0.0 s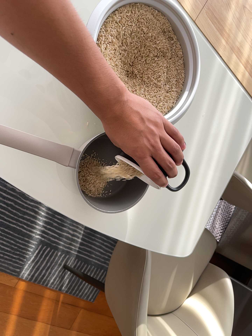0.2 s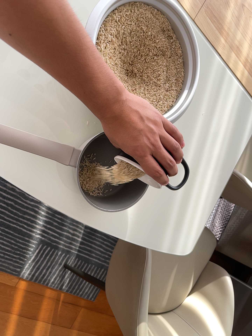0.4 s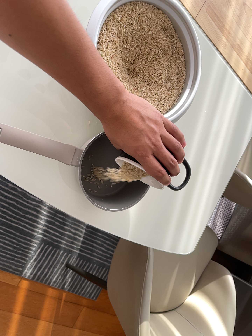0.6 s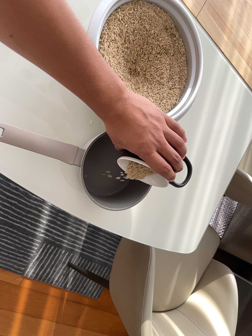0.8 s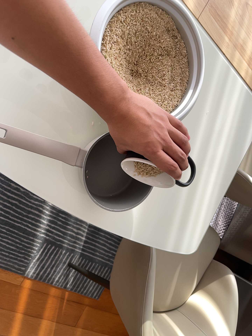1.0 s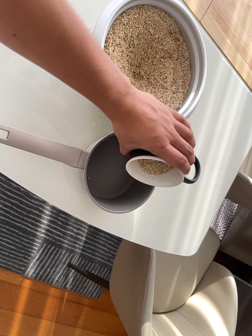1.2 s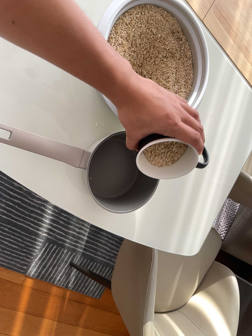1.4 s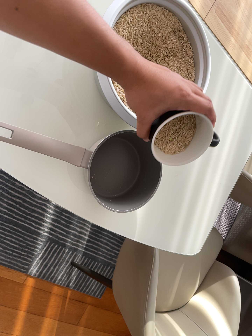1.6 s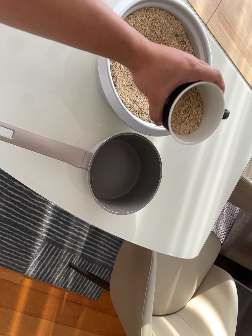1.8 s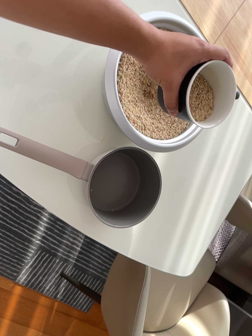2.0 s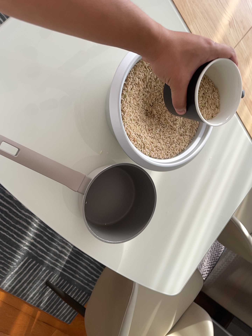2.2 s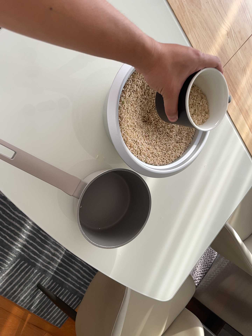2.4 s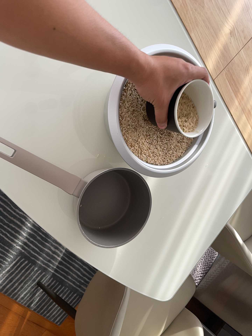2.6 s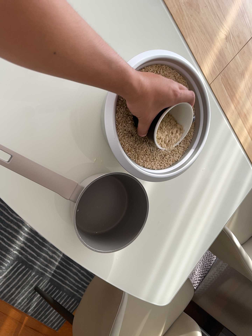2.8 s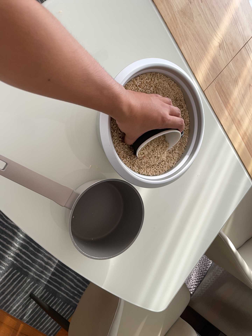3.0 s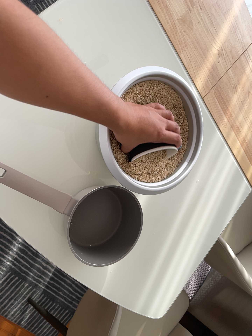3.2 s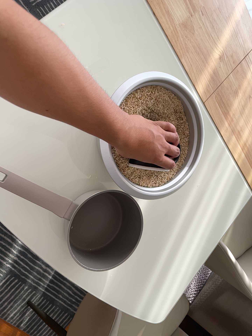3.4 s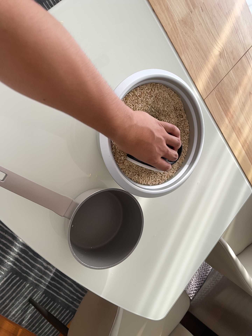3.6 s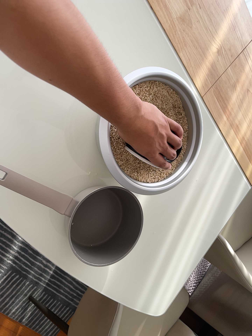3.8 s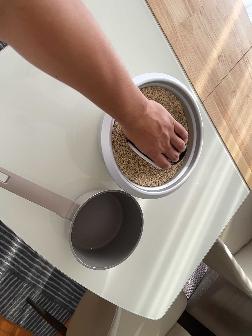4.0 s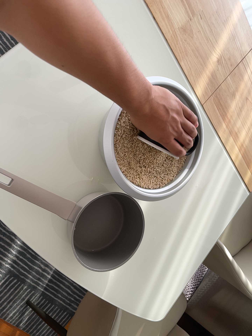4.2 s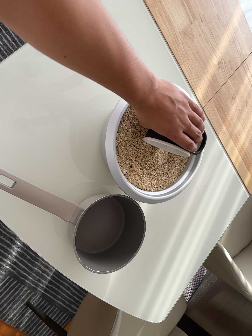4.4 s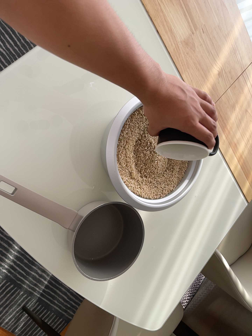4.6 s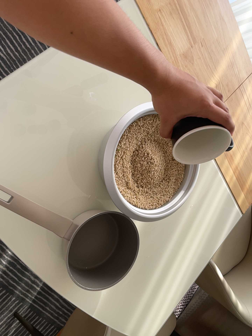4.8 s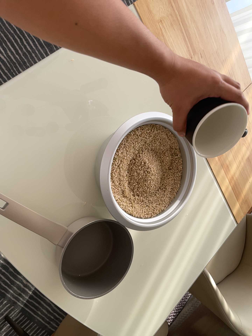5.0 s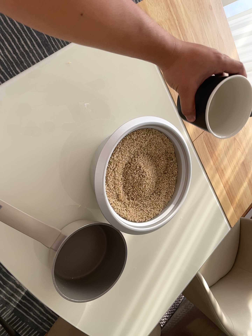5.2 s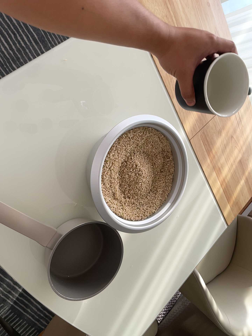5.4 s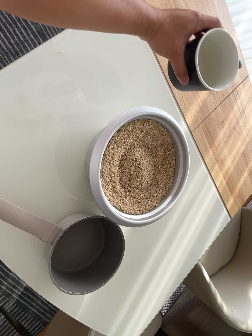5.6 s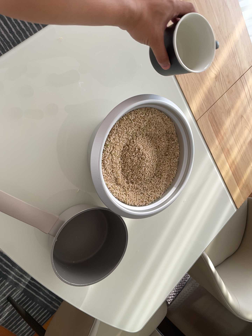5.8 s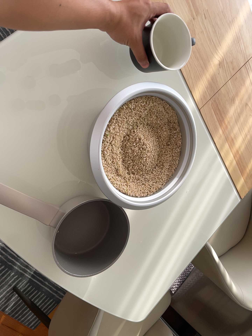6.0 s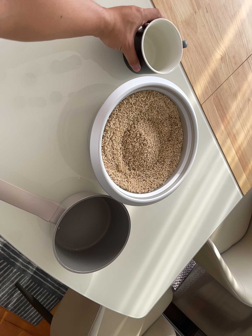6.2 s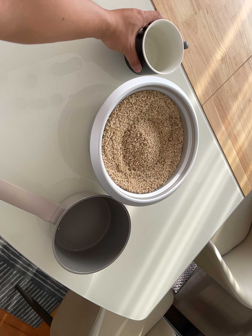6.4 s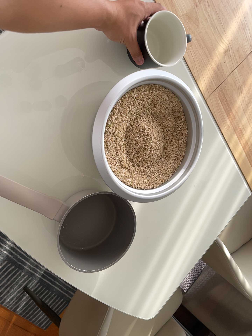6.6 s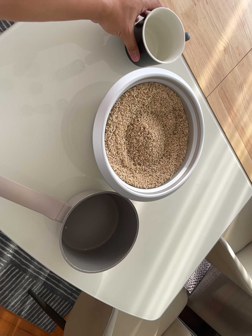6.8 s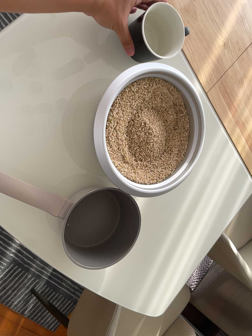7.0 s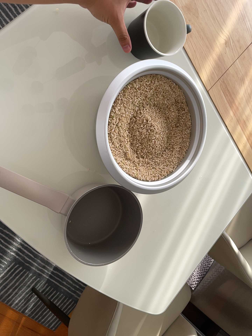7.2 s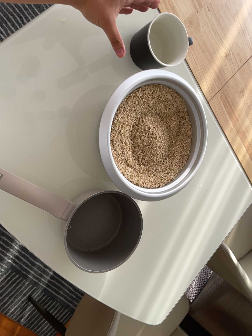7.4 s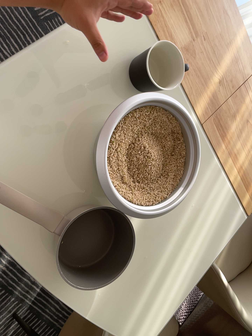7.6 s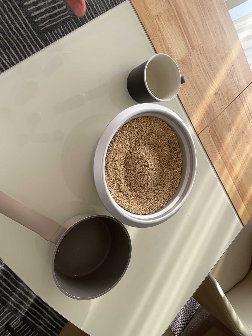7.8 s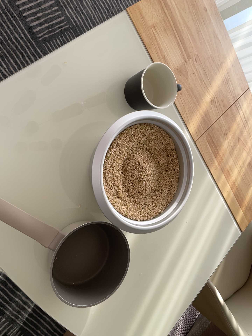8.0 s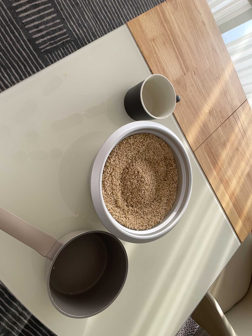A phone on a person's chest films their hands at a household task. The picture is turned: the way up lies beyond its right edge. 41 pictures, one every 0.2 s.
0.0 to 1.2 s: The camera keeps its place and its aim.
1.2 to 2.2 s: The camera rolls about its line of sight by about 10 degrees, and the scene rotates clockwise.
2.2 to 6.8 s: The camera shifts only a little, or ends up much as it began.
6.8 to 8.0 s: The camera's aim tips toward the top of its view by about 10 degrees, and the scene shifts downward.
The film runs backward here.
